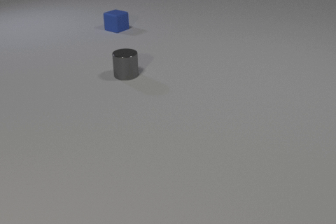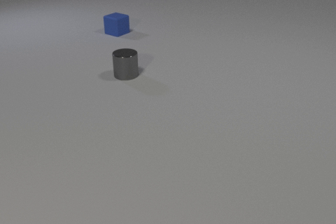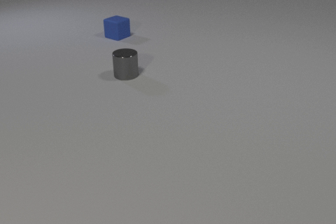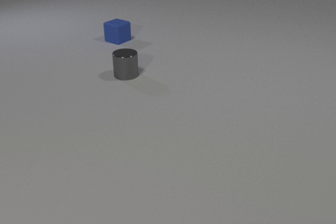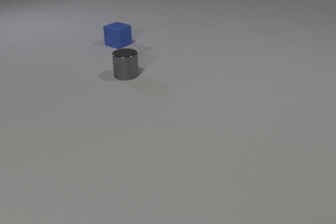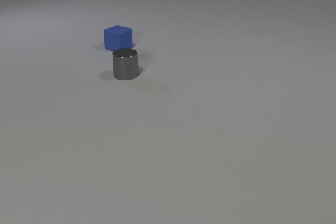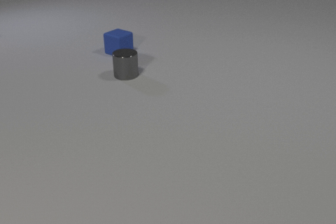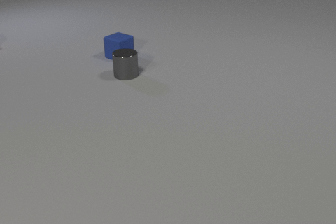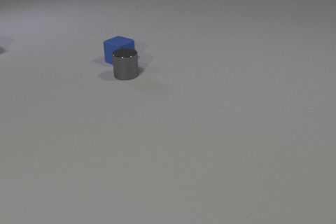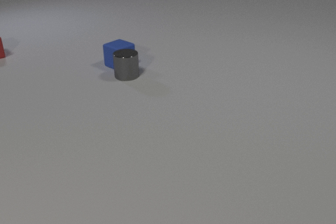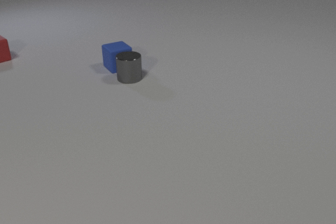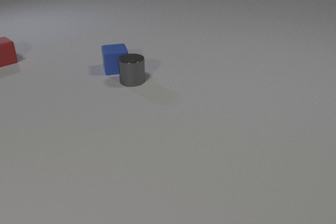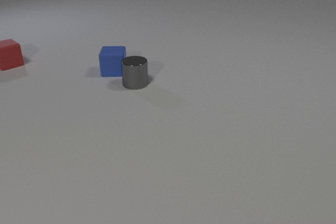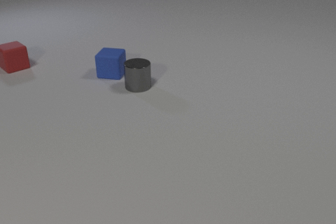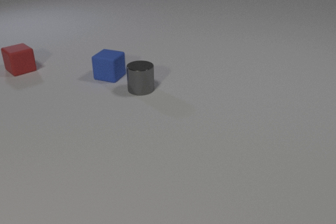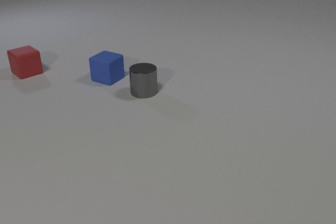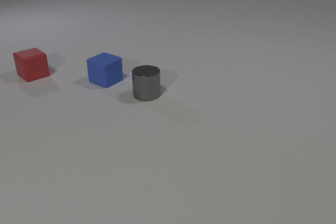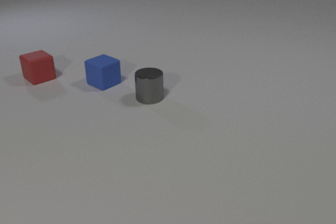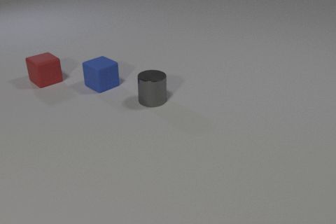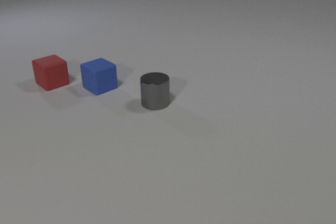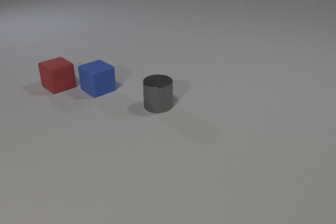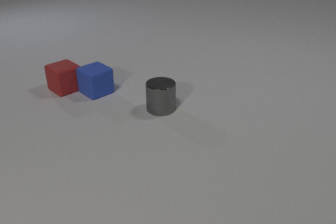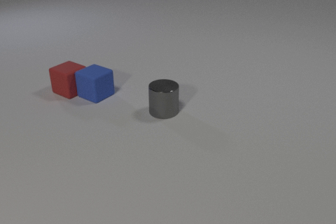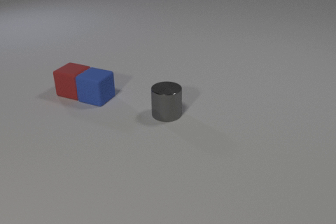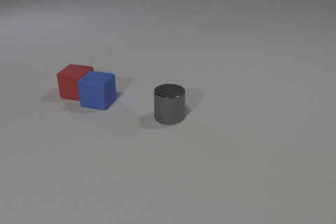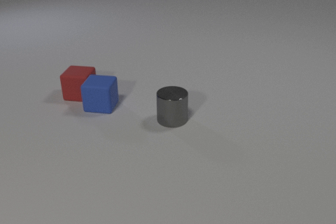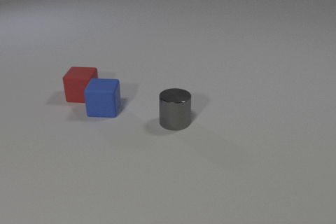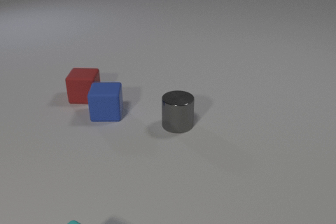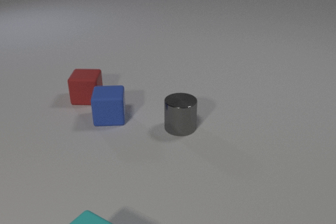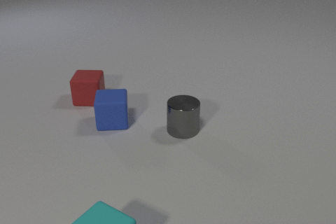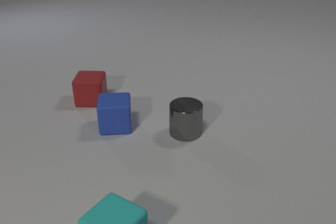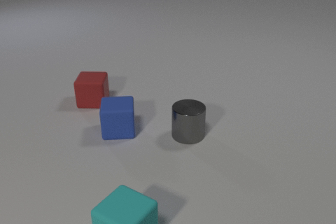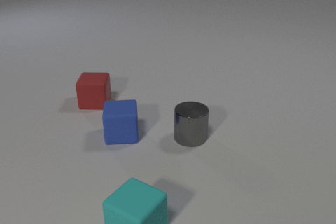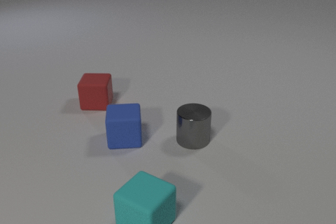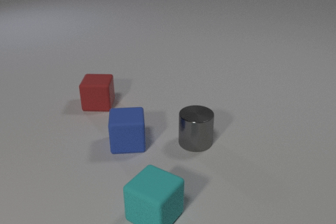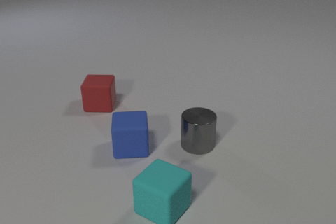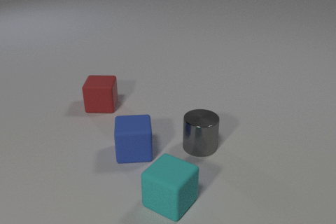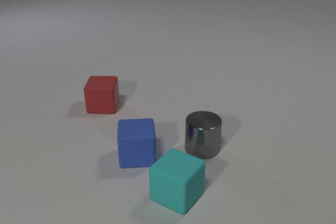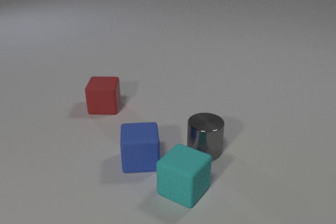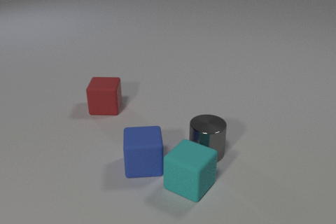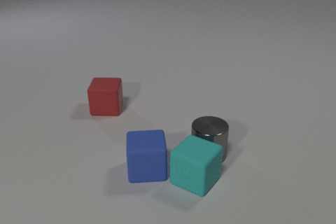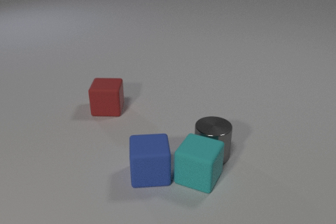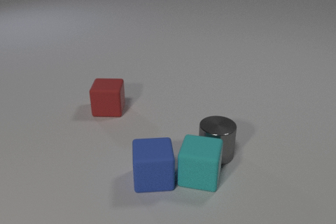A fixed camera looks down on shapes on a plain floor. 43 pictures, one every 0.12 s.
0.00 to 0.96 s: The blue rubber cube slides toward the camera.
0.96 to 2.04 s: The blue rubber cube slides toward the camera, spins clockwise seen from above by about 90 degrees, its near face sliding to the left. The gray metal cylinder slides toward the camera and to the right. The red rubber cube comes in at the left edge, slides toward the camera and to the right. The blue rubber cube and the gray metal cylinder collide.
2.04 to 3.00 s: The blue rubber cube slides toward the camera, spins so that its near face slides to the right, counterclockwise seen from above. The gray metal cylinder slides toward the camera and to the right. The red rubber cube slides toward the camera and to the right, spins counterclockwise seen from above by about 45 degrees, its near face sliding to the right. The blue rubber cube and the red rubber cube collide.
3.00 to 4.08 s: The blue rubber cube slides toward the camera. The gray metal cylinder slides toward the camera and to the right. The red rubber cube slides toward the camera and to the right. The cyan rubber cube comes in at the bottom edge, slides to the right and away from the camera.
4.08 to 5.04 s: The blue rubber cube slides toward the camera and to the right. The gray metal cylinder slides to the right and toward the camera. The red rubber cube slides toward the camera and to the right. The cyan rubber cube slides away from the camera and to the right. The gray metal cylinder and the cyan rubber cube collide.
How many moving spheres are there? 0.
How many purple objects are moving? 0.
What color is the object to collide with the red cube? blue.
